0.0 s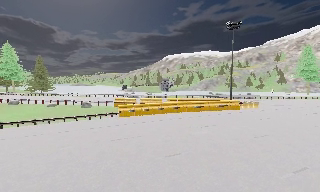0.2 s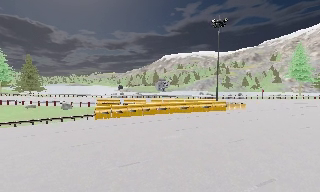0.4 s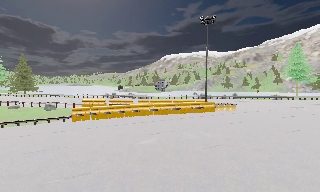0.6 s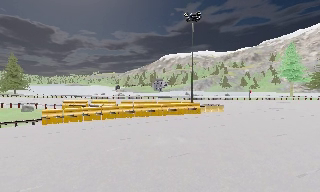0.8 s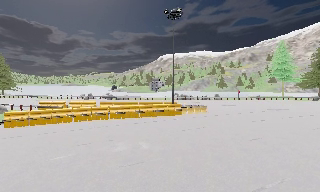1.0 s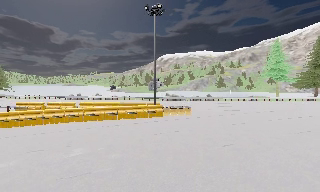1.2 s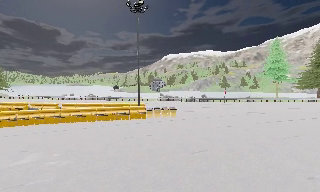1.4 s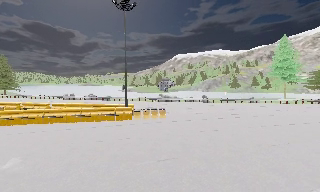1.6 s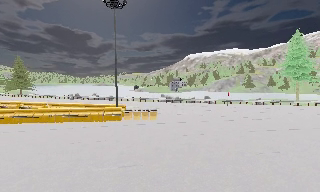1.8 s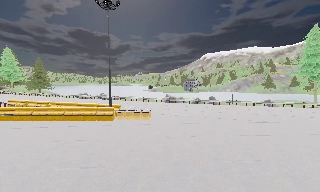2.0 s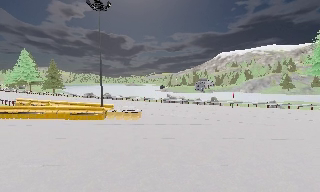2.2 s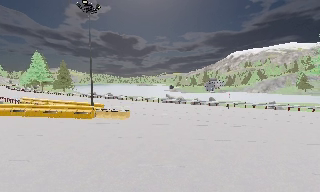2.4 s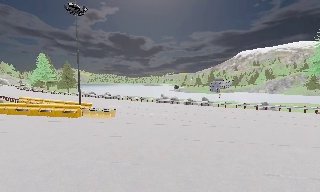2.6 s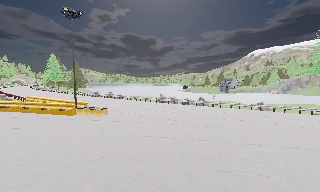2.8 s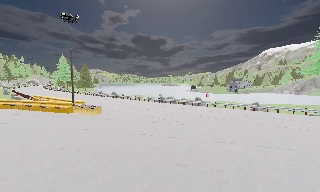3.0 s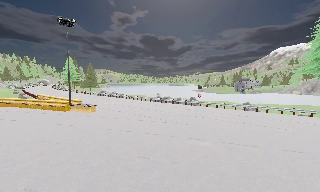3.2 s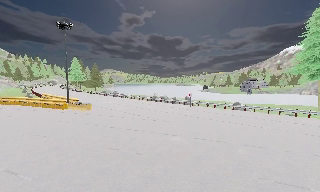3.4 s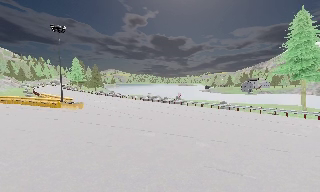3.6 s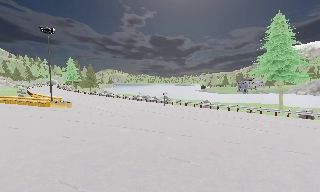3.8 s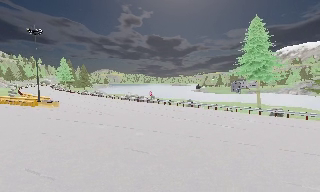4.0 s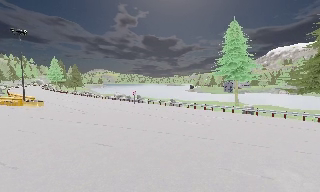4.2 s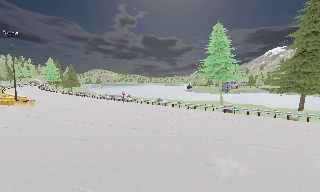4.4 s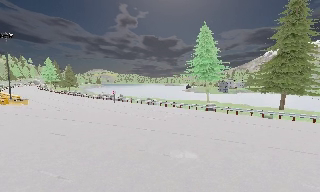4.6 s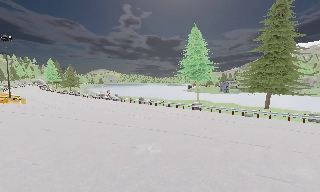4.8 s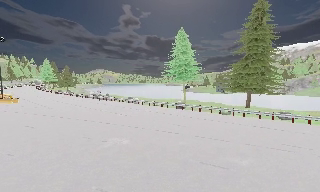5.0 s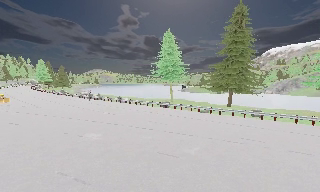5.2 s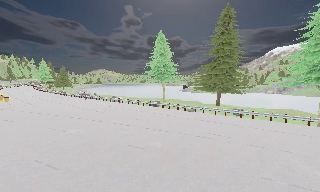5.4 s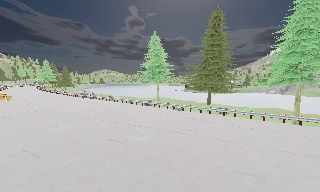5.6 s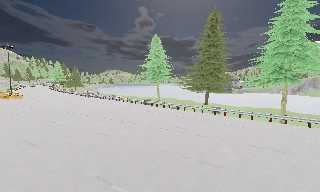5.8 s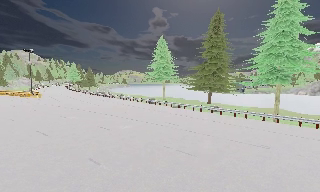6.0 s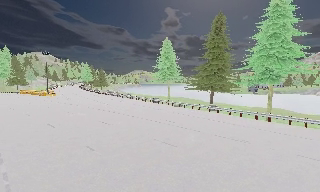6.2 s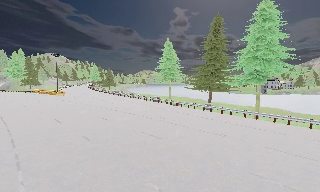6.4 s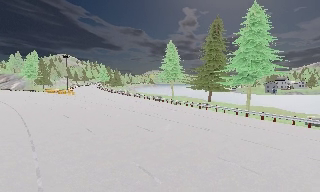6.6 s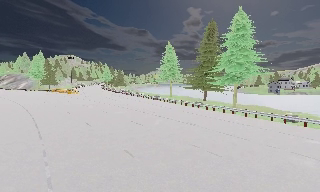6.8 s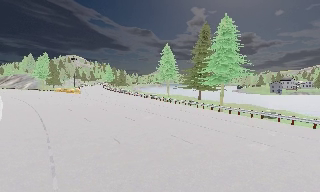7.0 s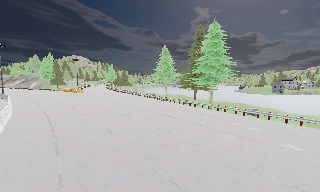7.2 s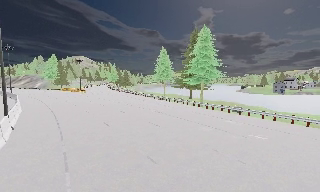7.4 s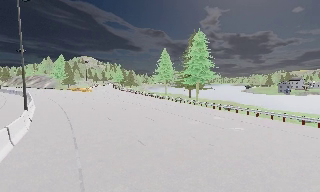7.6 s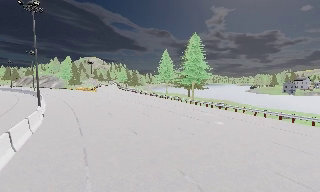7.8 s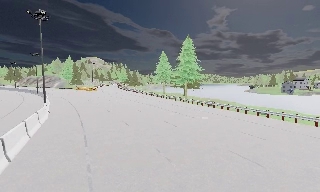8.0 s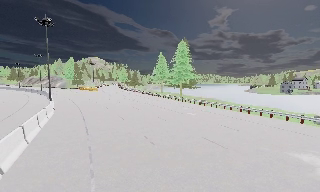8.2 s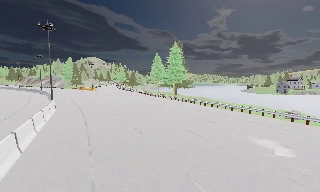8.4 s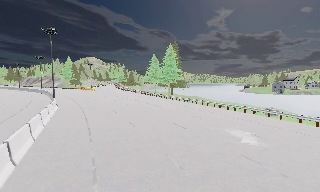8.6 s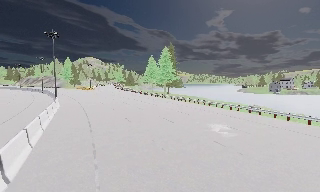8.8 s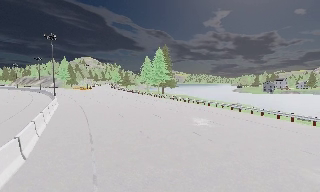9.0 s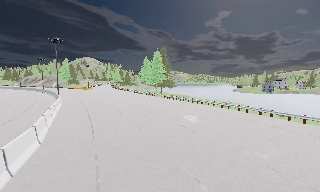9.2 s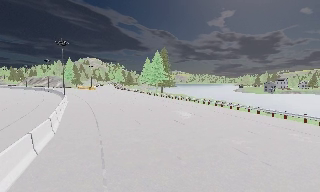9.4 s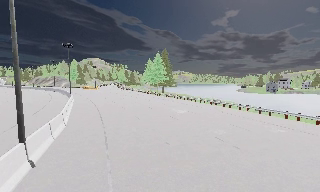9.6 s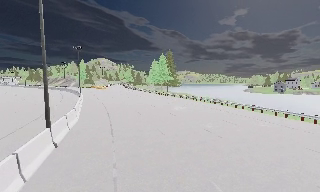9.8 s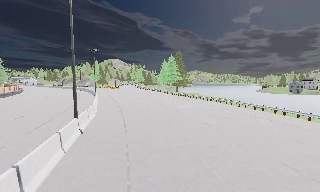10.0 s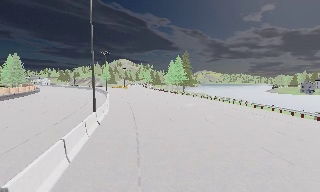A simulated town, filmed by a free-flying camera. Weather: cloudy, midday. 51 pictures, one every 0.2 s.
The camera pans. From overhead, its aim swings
counterclockwise.
0.0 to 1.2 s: The camera travels to its right and forward, about 14 m, so close, fixed things drift to the left.
1.2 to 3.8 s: The camera pans to its left, which is counterclockwise from overhead, by about 35 degrees. It travels to its right, about 30 m, so close, fixed things drift to the left.
3.8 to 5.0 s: The camera travels to its right and backward, about 13 m, so close, fixed things drift to the left.
5.0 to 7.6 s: The camera pans to its left, which is counterclockwise from overhead, by about 30 degrees. It travels backward and to its right, about 25 m, so what stands in front gets smaller.
7.6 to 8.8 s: The camera travels backward and to its right, about 13 m, so what stands in front gets smaller.
8.8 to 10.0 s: The camera pans to its left, which is counterclockwise from overhead, by about 10 degrees. It travels backward, about 12 m, so what stands in front gets smaller.
The film runs backward here.
